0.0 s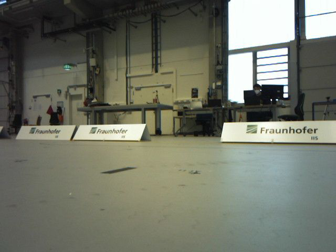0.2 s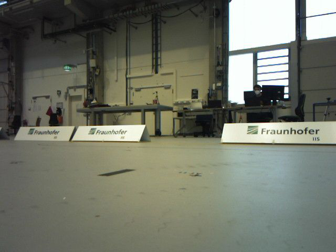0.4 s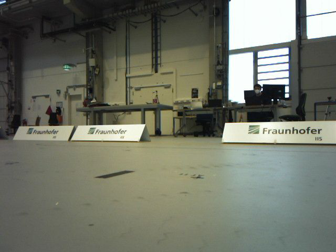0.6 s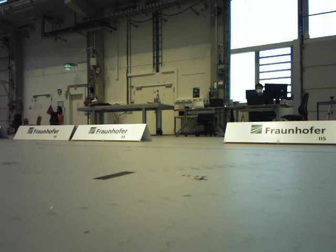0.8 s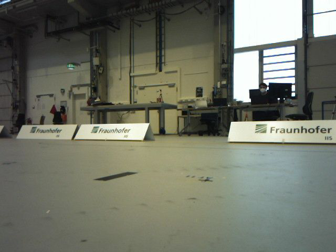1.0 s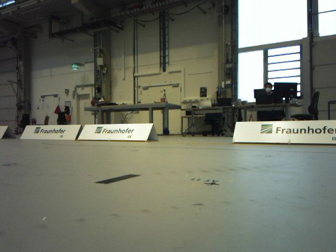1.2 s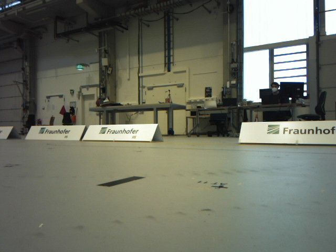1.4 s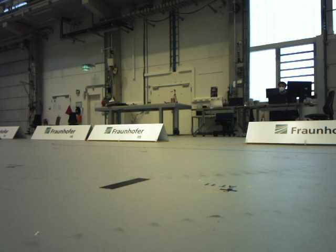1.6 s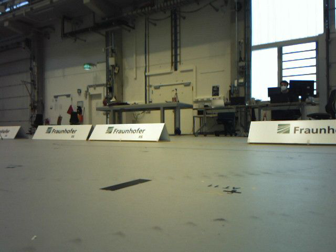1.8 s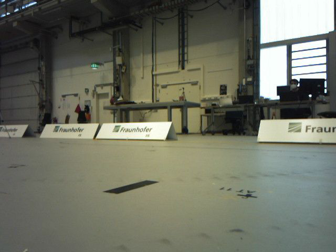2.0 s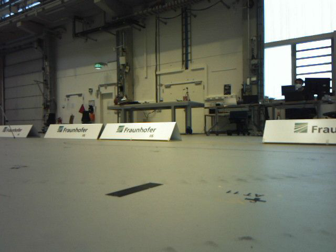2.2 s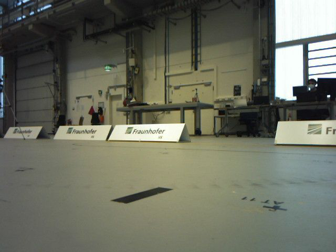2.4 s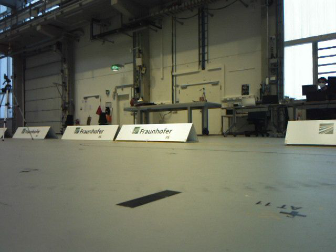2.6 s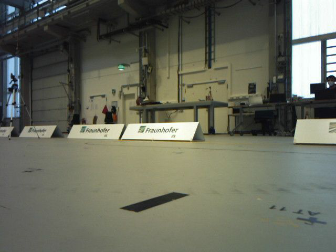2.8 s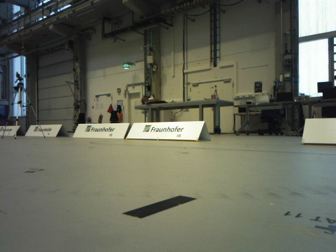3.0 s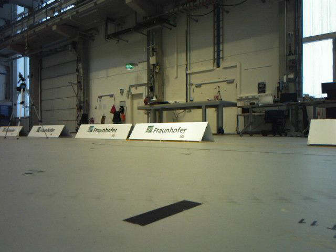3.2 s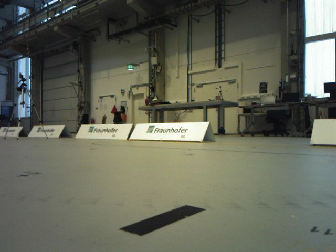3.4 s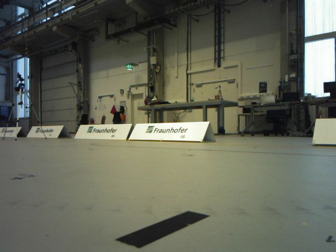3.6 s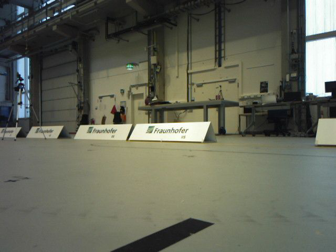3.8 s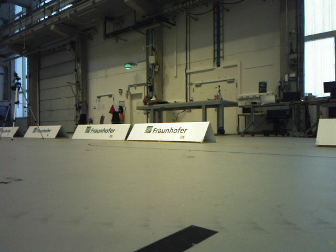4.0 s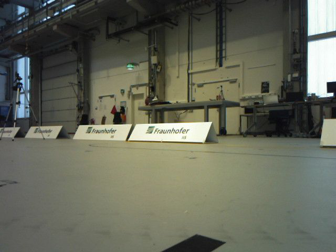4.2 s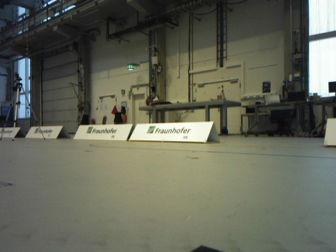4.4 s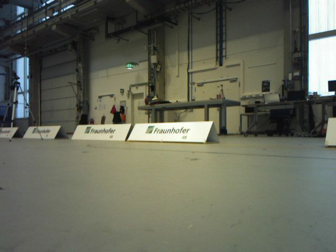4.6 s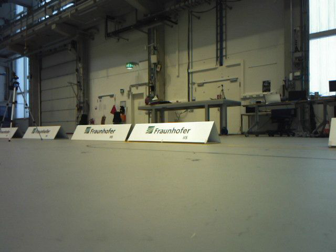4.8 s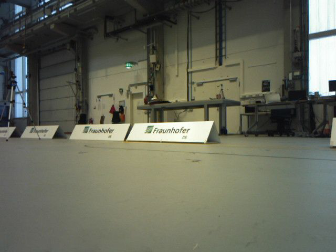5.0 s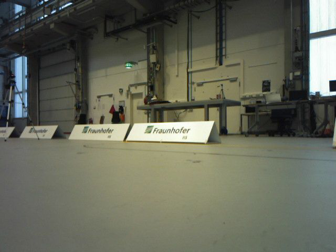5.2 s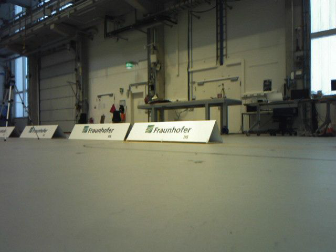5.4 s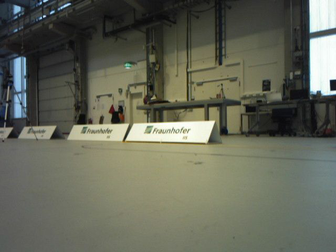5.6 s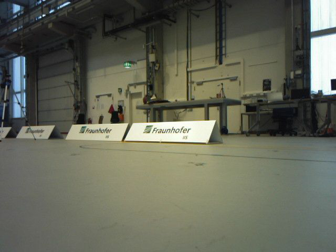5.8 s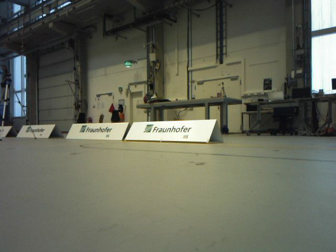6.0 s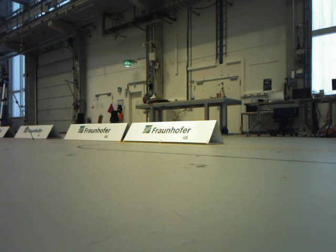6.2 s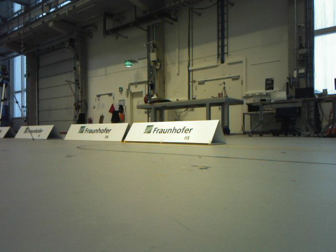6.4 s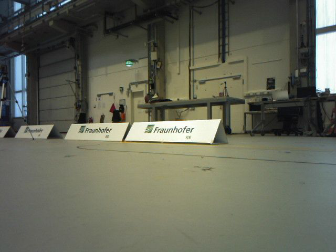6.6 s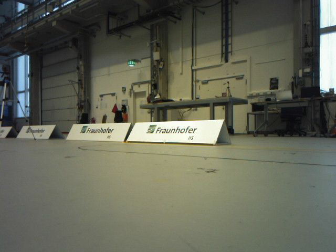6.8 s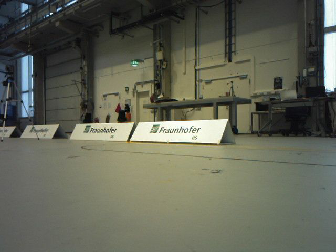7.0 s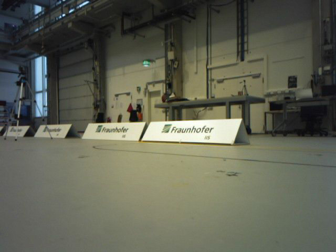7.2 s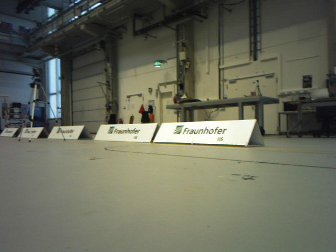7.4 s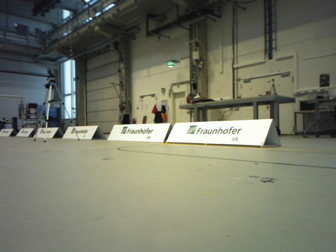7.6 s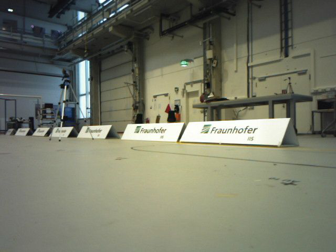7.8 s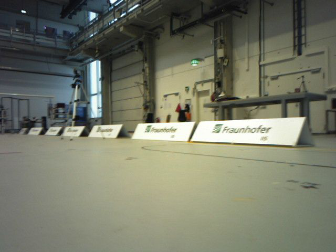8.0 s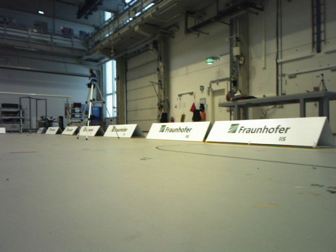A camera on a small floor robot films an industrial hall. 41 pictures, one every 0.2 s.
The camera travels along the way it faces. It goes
forward.
0.0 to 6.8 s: The scene slides to the right, as the camera pans about 15 degrees to its left. It travels forward, about 1.4 m, so what stands in front looms larger.
6.8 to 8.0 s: The camera swings to its left by about 15 degrees, and the scene slides to the right. It travels forward, about 0.2 m, so what stands in front looms larger.
The film runs forward here.
